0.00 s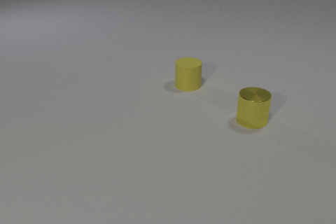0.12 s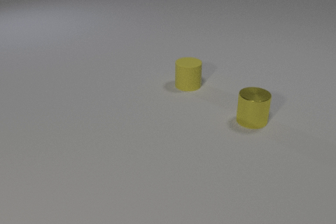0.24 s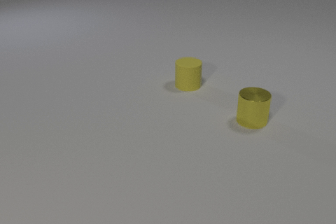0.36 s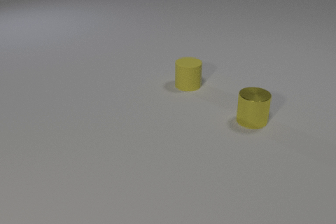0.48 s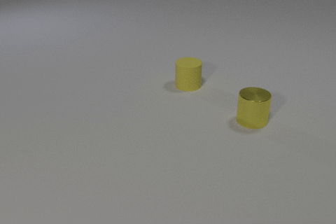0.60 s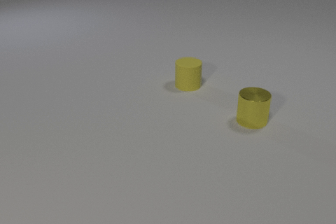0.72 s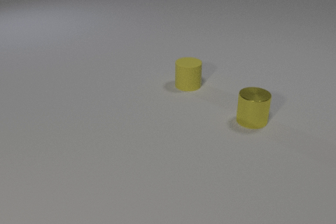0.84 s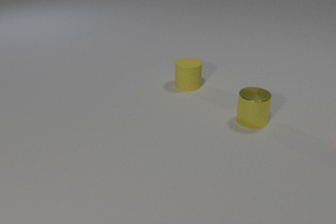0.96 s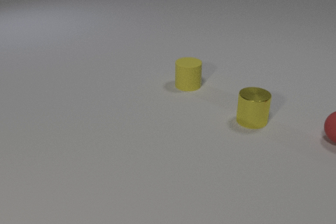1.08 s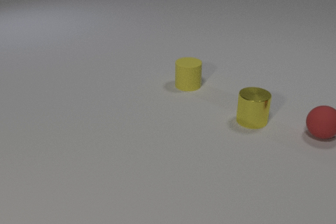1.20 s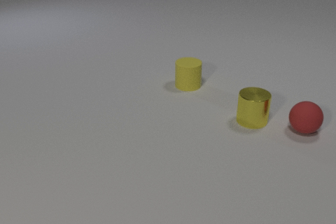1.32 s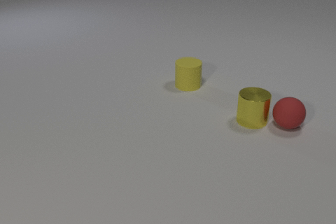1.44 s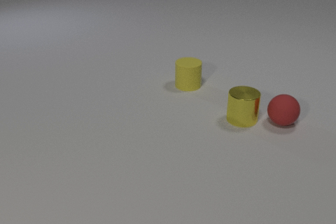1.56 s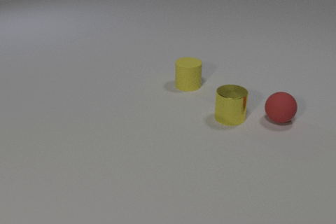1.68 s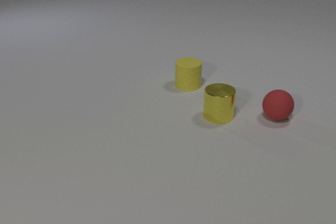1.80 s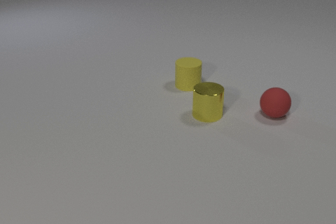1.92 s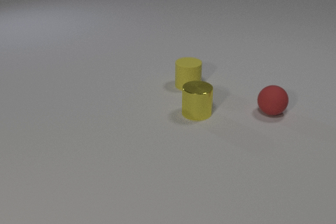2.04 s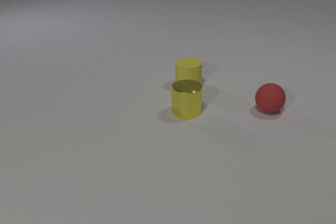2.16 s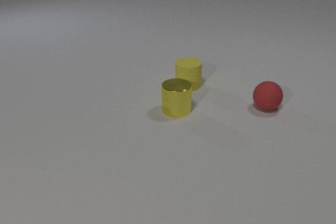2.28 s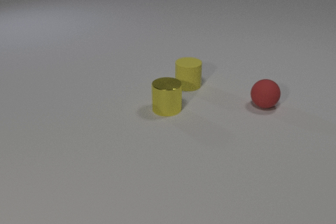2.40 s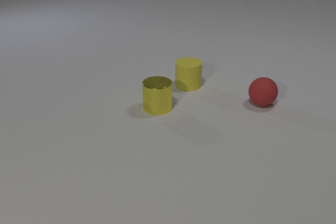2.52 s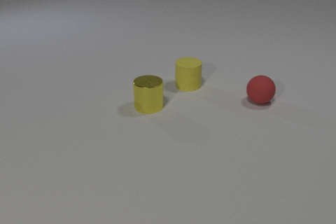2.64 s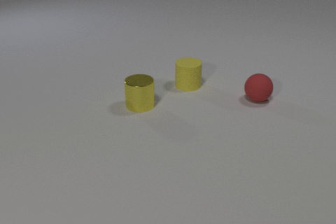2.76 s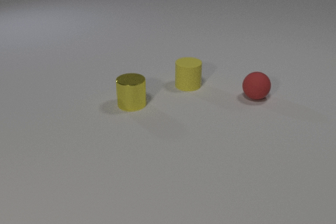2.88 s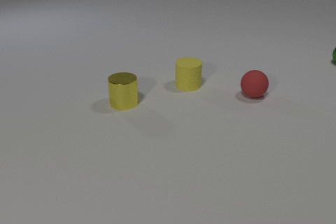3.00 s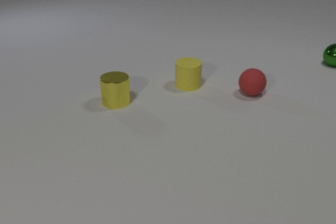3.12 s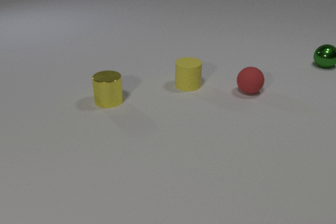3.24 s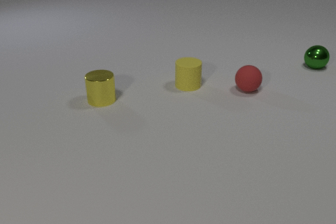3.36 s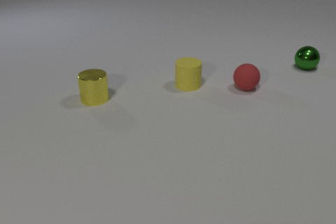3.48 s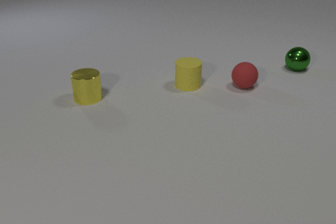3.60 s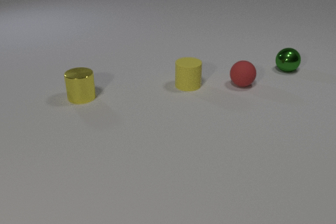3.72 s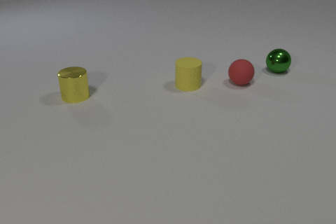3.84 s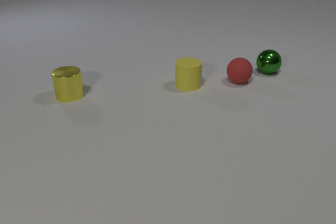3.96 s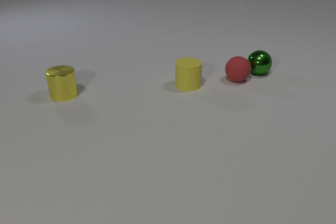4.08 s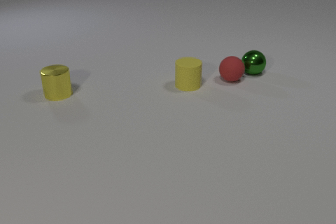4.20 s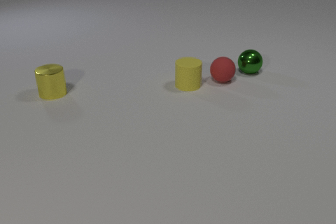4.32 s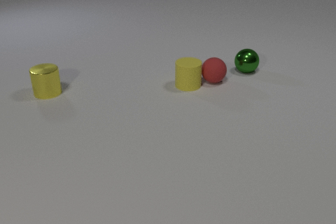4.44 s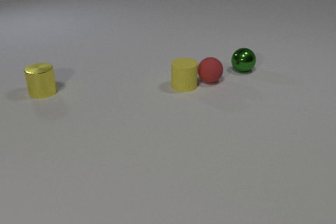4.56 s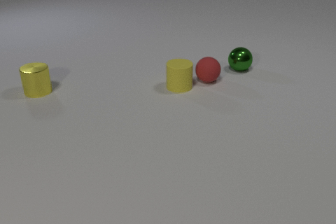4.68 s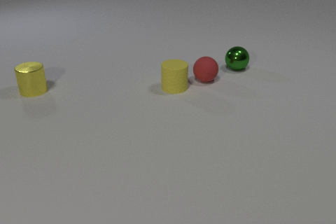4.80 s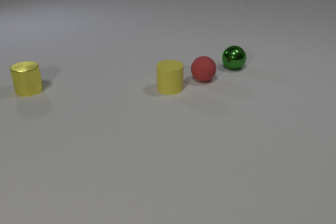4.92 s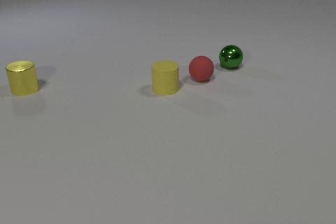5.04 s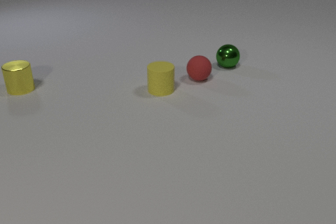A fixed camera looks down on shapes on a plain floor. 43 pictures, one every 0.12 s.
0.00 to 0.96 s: The red rubber sphere comes in at the right edge.
0.96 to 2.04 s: The red rubber sphere rolls to the left and away from the camera. The yellow metal cylinder slides to the left. The red rubber sphere and the yellow metal cylinder collide.
2.04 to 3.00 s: The red rubber sphere rolls away from the camera and to the left. The yellow metal cylinder slides to the left. The green metal sphere comes in at the right edge, rolls to the left and toward the camera.
3.00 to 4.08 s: The red rubber sphere rolls away from the camera and to the left. The yellow metal cylinder slides to the left and away from the camera. The green metal sphere rolls to the left and toward the camera. The red rubber sphere and the green metal sphere collide.
4.08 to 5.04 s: The red rubber sphere rolls to the left. The yellow metal cylinder slides to the left and away from the camera. The green metal sphere rolls to the left and away from the camera. The yellow rubber cylinder slides to the left and toward the camera. The red rubber sphere and the yellow rubber cylinder collide.
How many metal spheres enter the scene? 1.
What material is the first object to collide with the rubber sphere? metal.
What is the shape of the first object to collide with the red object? cylinder.
